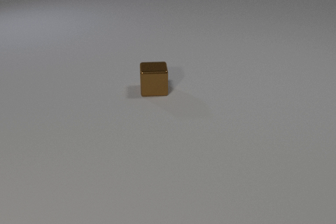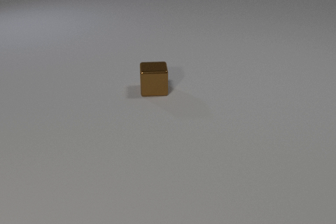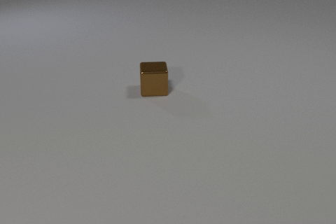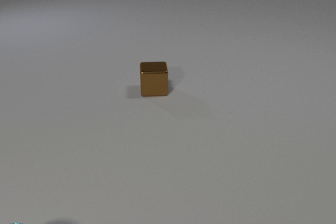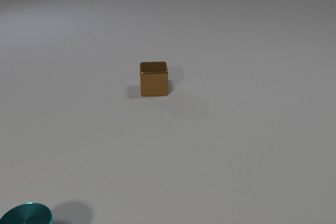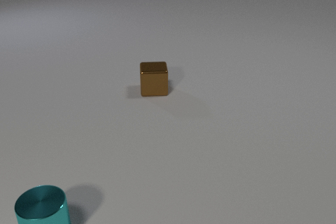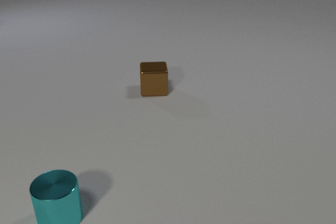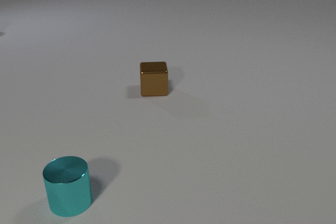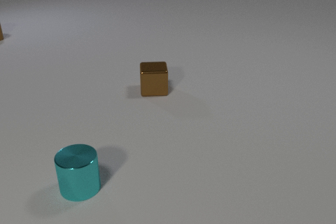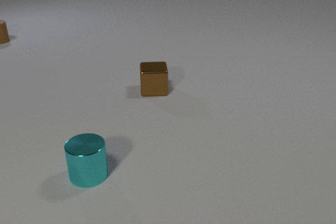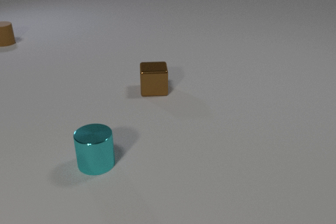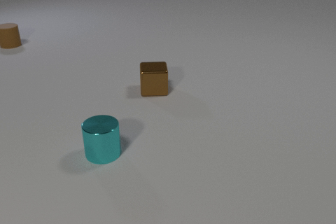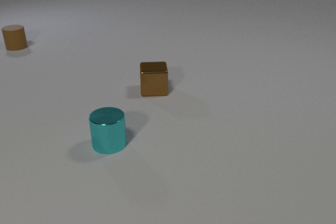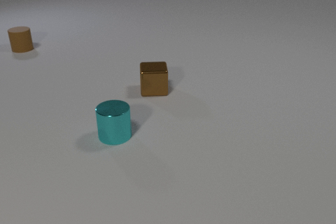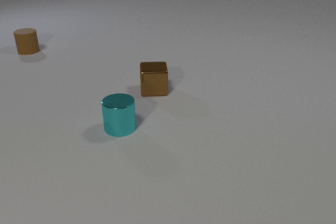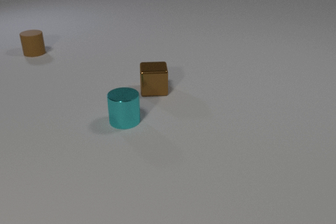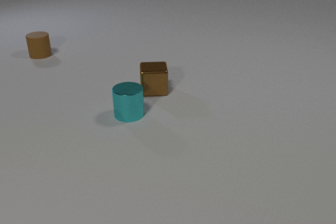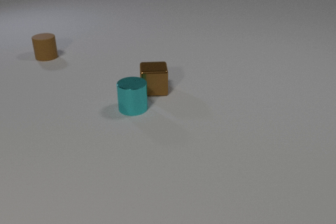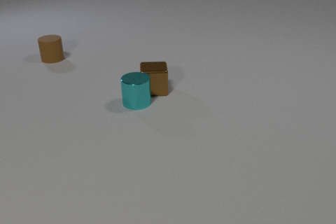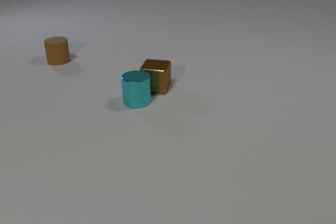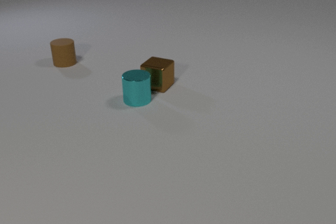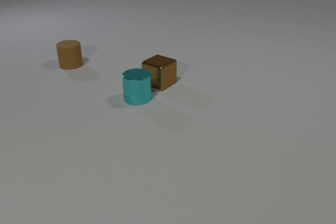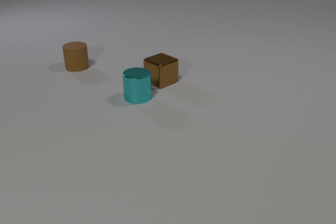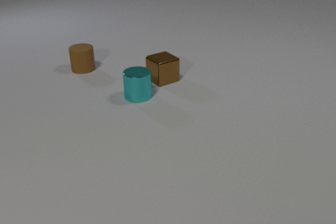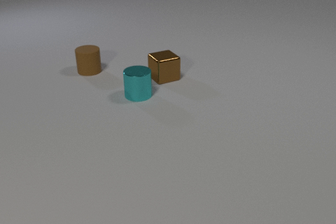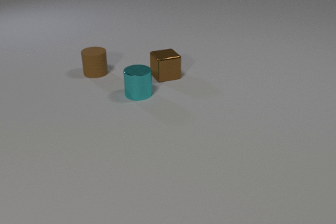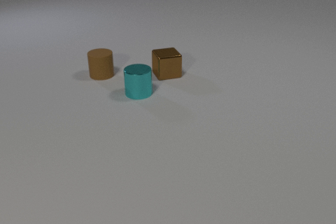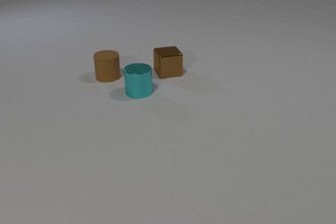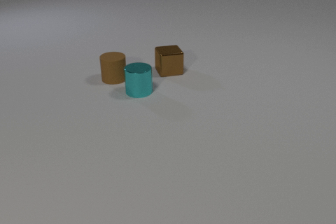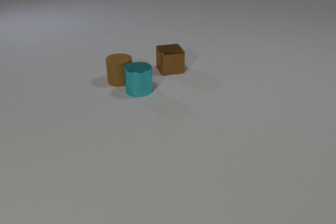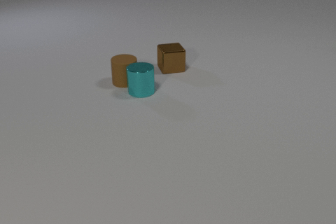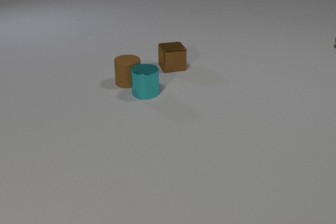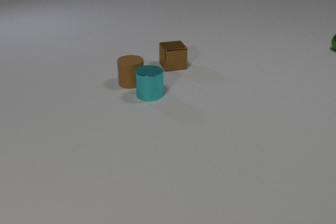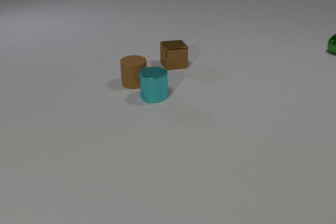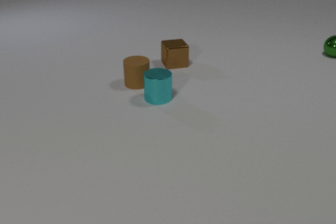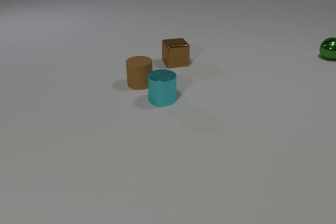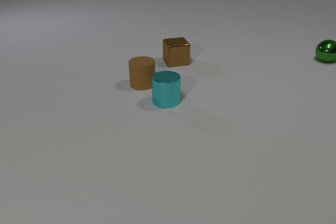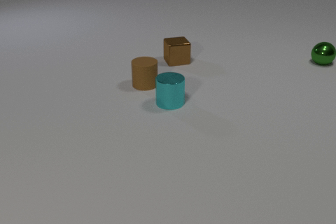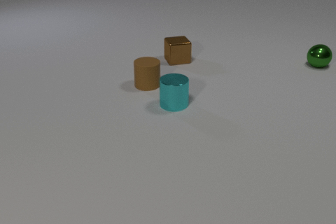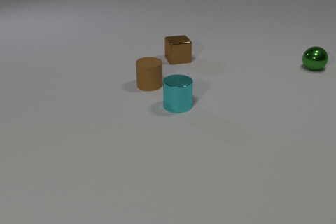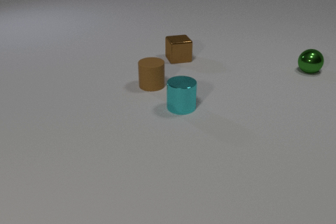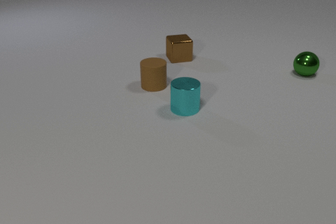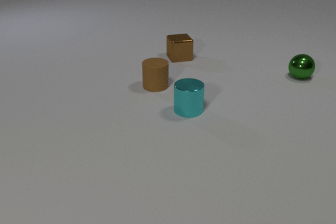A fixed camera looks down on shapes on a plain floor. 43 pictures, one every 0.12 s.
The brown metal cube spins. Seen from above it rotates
clockwise.
The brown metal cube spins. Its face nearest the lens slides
to the left.
0.00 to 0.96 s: The cyan metal cylinder comes in at the bottom edge, slides away from the camera and to the right. The brown rubber cylinder comes in at the left edge.
0.96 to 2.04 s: The cyan metal cylinder slides away from the camera and to the right. The brown rubber cylinder slides toward the camera and to the right.
2.04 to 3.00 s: The cyan metal cylinder slides away from the camera. The brown metal cube slides away from the camera, spins so that its near face slides to the left, clockwise seen from above. The brown rubber cylinder slides toward the camera and to the right. The cyan metal cylinder and the brown metal cube collide.
3.00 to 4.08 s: The cyan metal cylinder slides to the right and toward the camera. The brown metal cube slides away from the camera. The brown rubber cylinder slides to the right and toward the camera. The green metal sphere comes in at the right edge, rolls toward the camera. The cyan metal cylinder and the brown rubber cylinder collide.
4.08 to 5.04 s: The cyan metal cylinder slides to the right and toward the camera. The brown metal cube slides away from the camera. The brown rubber cylinder slides to the right. The green metal sphere rolls toward the camera and to the left.
How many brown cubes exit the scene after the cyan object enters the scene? 0.
How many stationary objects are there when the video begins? 1.
How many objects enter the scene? 3.
